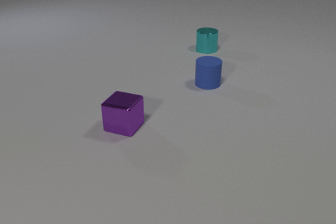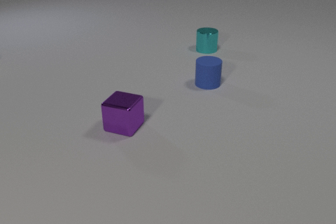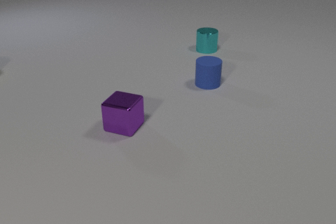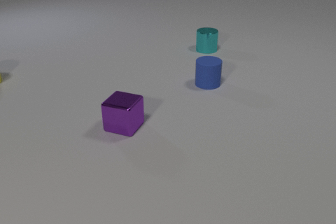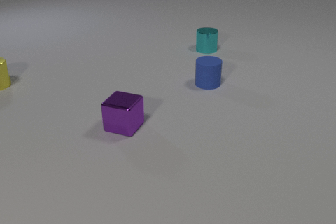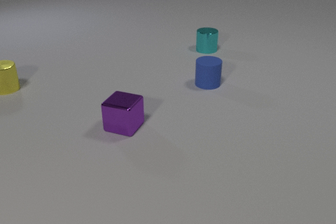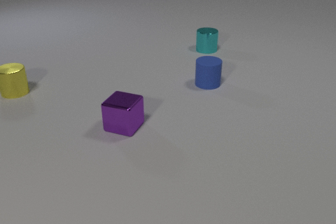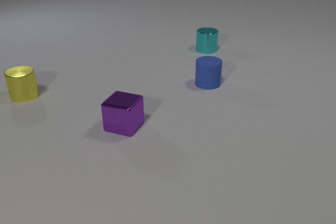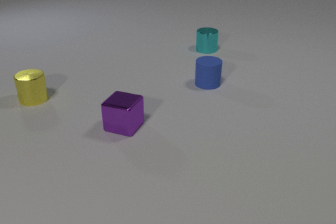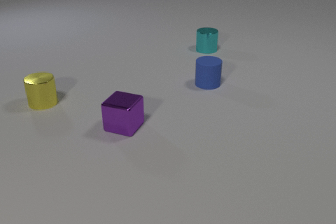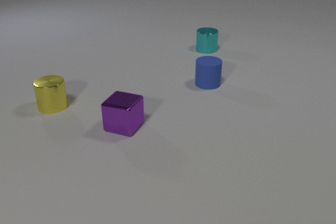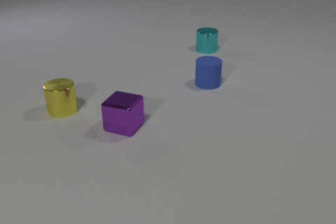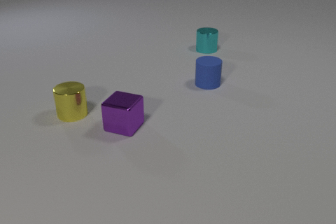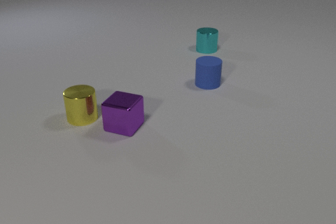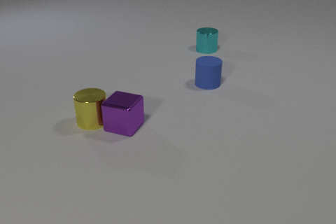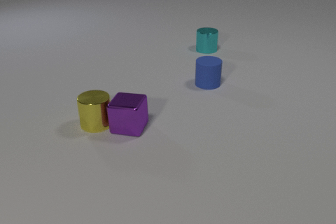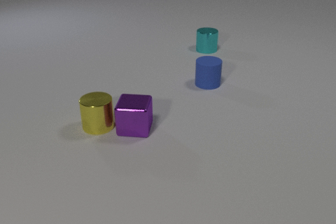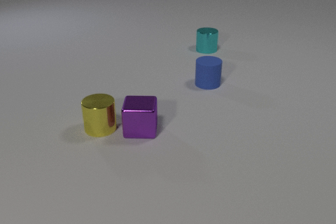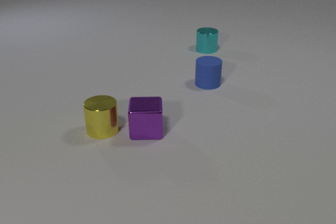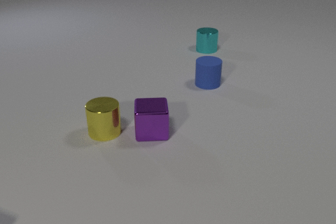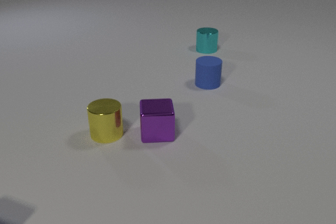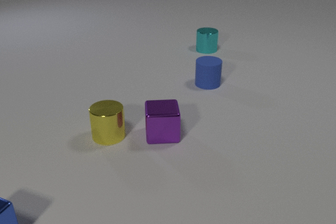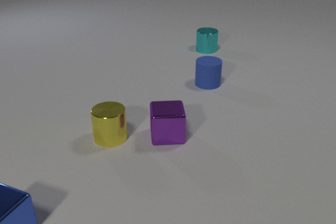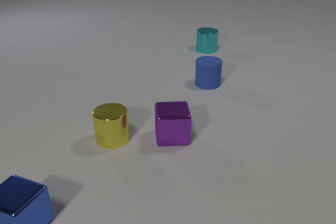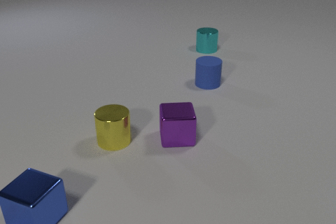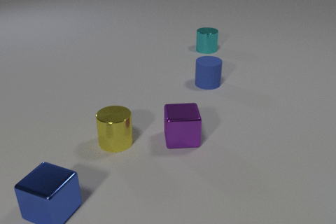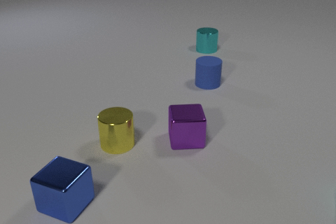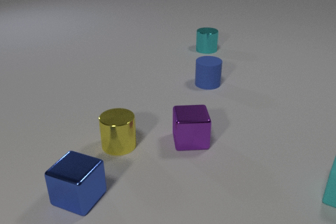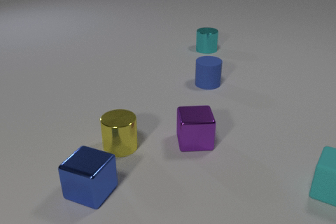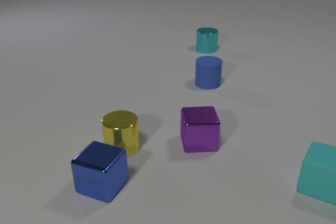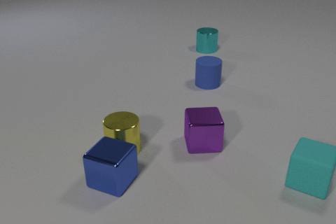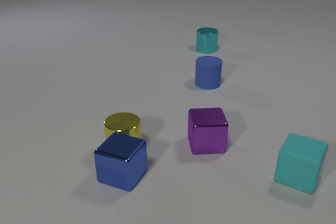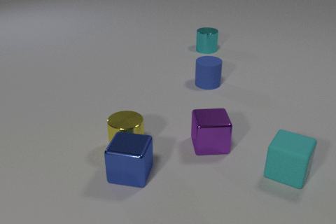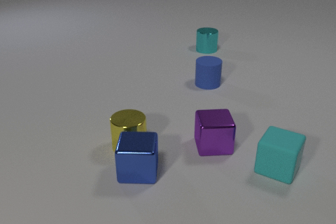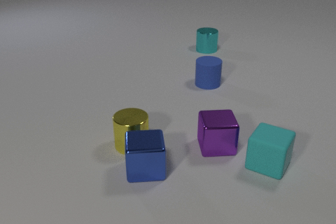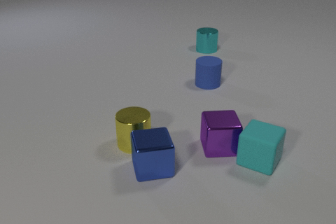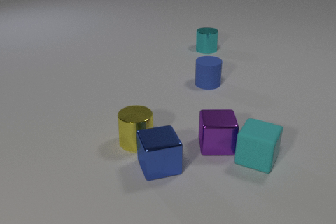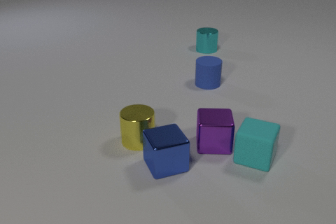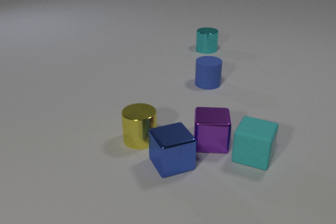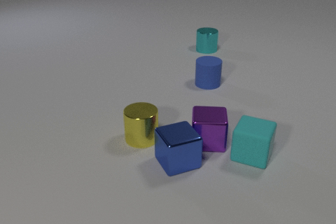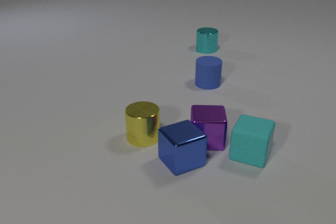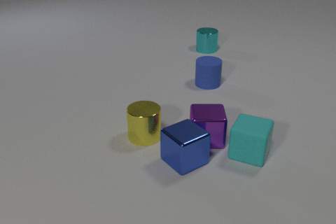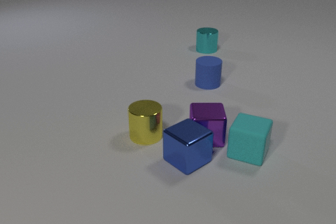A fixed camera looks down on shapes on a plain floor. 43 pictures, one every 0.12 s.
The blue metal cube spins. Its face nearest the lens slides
to the right.
The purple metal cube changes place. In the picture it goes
to the right.
0.00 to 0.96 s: The yellow metal cylinder comes in at the left edge, slides toward the camera and to the right.
0.96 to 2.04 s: The yellow metal cylinder slides toward the camera and to the right. The purple metal cube slides to the right and toward the camera. The yellow metal cylinder and the purple metal cube collide.
2.04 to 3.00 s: The yellow metal cylinder slides toward the camera and to the right. The purple metal cube slides to the right and toward the camera. The blue metal cube comes in at the left edge, slides to the right.
3.00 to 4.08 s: The yellow metal cylinder slides to the right. The purple metal cube slides to the right. The cyan rubber cube comes in at the right edge, slides to the left. The blue metal cube slides to the right and away from the camera, spins counterclockwise seen from above by about 30 degrees, its near face sliding to the right. The yellow metal cylinder and the blue metal cube collide.
4.08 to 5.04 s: The yellow metal cylinder slides away from the camera and to the right. The purple metal cube slides away from the camera and to the left. The cyan rubber cube slides to the left and away from the camera. The blue metal cube slides to the right, spins counterclockwise seen from above by about 30 degrees, its near face sliding to the right. The purple metal cube and the cyan rubber cube collide. The purple metal cube and the blue metal cube collide.
What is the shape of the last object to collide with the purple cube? cube.
What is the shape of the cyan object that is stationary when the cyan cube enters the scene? cylinder.
How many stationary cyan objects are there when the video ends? 1.
